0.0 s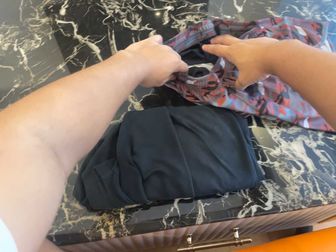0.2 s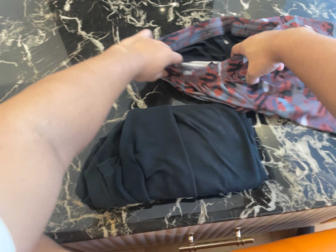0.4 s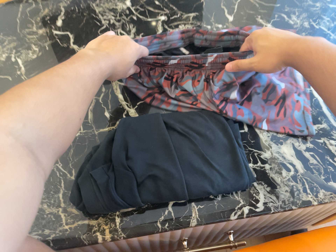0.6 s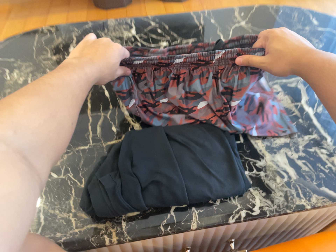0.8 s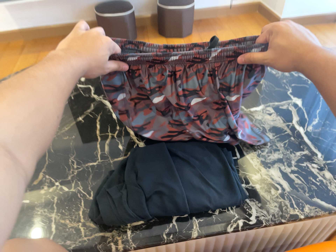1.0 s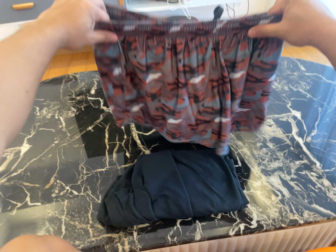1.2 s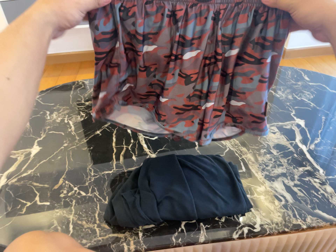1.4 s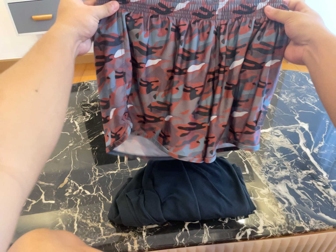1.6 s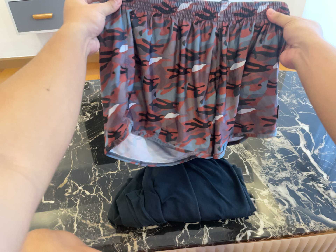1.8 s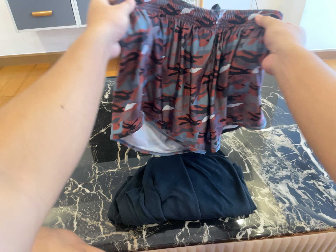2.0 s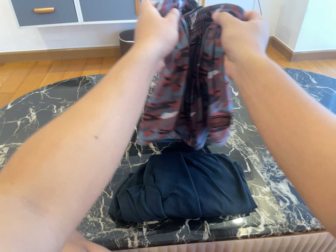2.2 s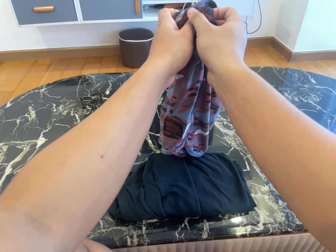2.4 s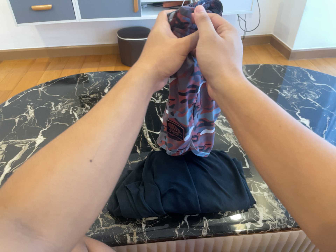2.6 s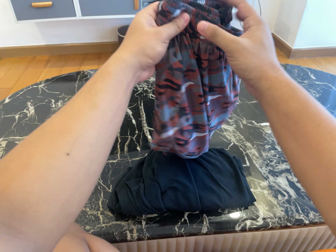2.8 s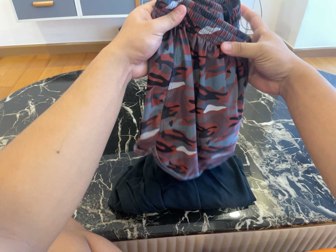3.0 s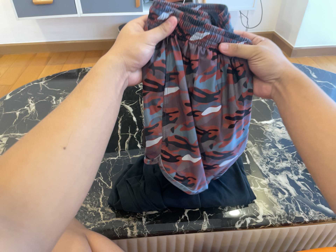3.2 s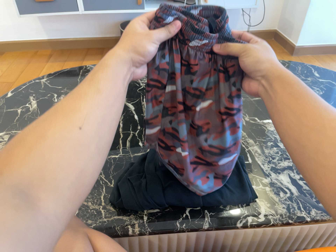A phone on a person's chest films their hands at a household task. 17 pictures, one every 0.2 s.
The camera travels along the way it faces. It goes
backward.
0.0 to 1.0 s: The camera travels backward and toward the bottom of its view, about 16 cm, so what stands in front gets smaller. Its aim tips toward the top of its view by about 20 degrees, and the scene shifts downward.
1.0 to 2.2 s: The camera shifts only a little, or ends up much as it began.
2.2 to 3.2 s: The camera keeps its place and its aim.
The film runs forward here.
